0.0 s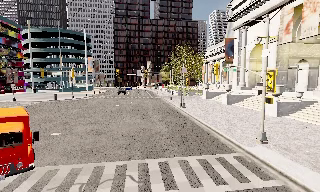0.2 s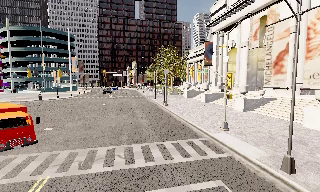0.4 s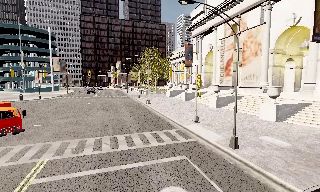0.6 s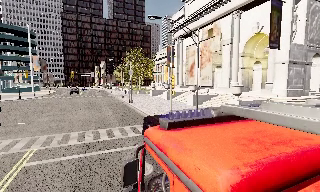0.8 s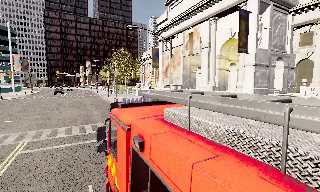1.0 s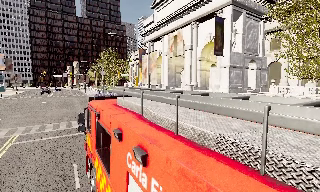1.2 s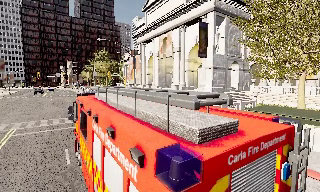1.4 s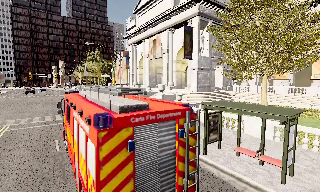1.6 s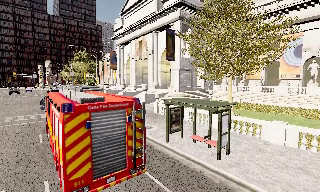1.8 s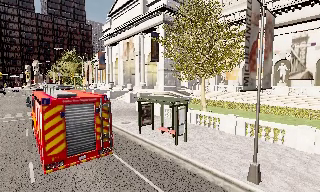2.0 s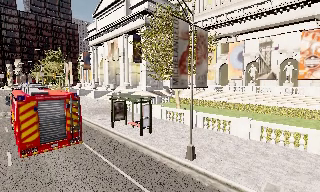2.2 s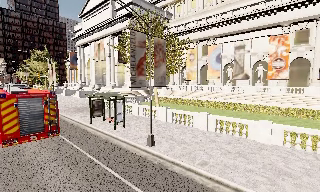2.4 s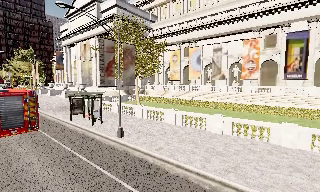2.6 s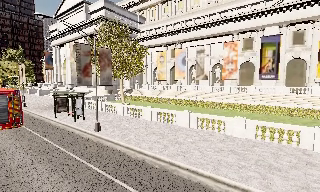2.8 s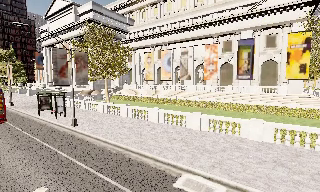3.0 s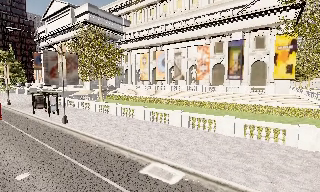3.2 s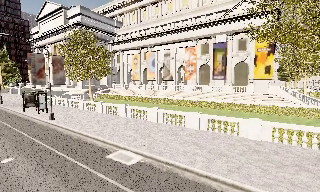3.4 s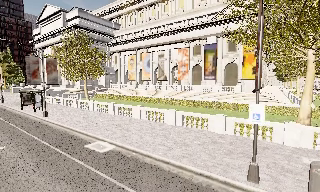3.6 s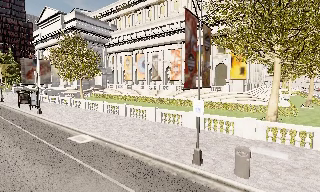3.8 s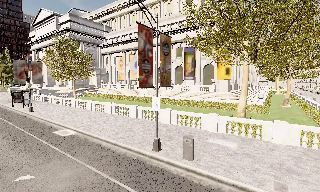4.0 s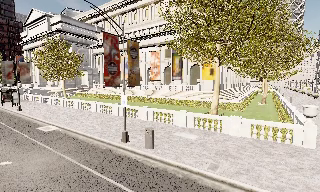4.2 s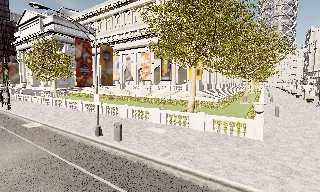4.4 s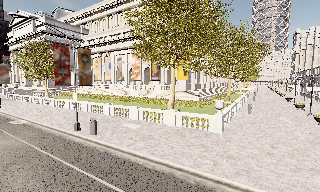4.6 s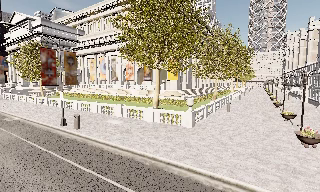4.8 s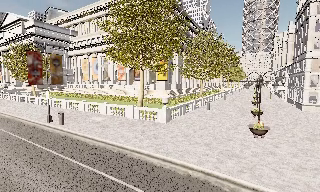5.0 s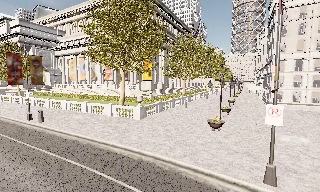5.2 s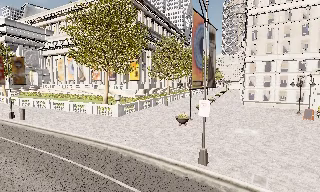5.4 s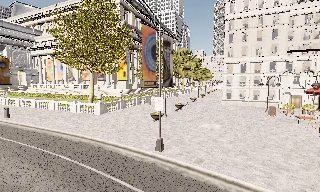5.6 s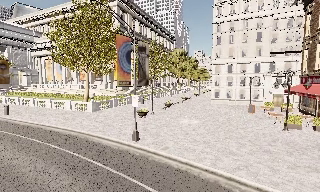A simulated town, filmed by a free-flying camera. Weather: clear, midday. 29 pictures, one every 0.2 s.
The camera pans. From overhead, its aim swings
clockwise.
The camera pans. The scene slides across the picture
to the left.
0.0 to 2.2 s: The camera pans to its right, which is clockwise from overhead, by about 40 degrees. It travels backward and to its right, about 25 m.
2.2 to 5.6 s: The scene slides to the left, as the camera pans about 20 degrees to its right. It travels to its right and backward, about 40 m, so close, fixed things drift to the left.
The film runs backward here.
